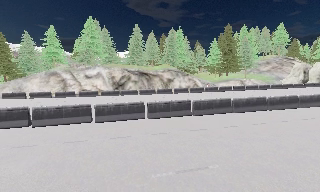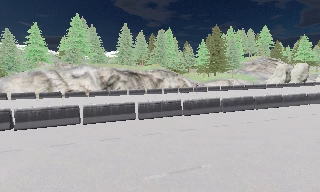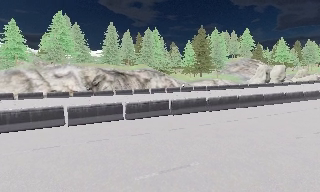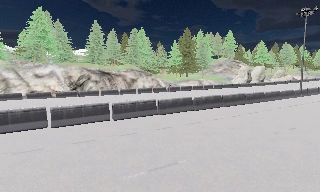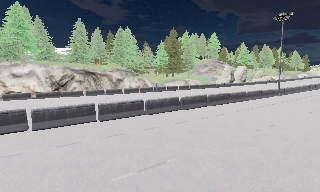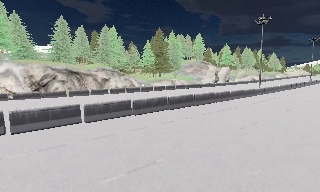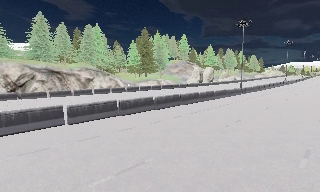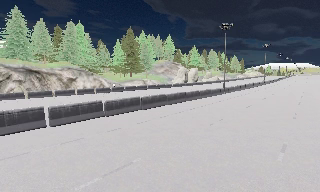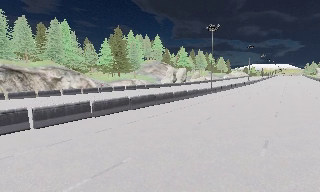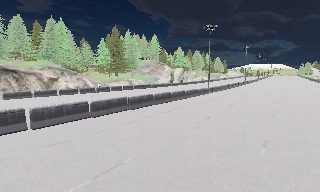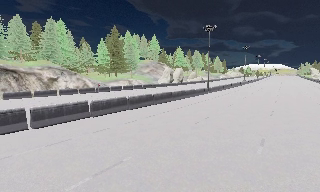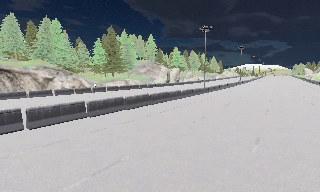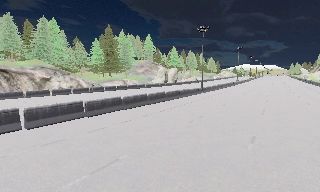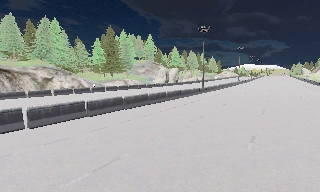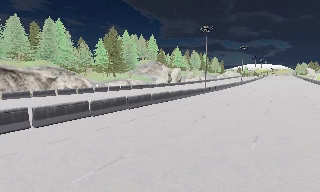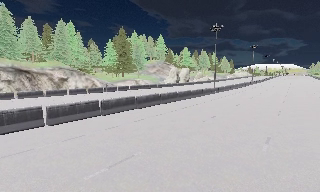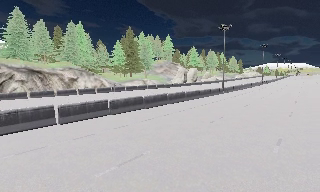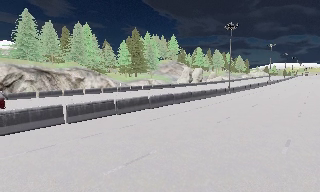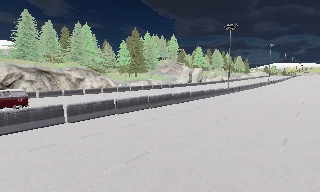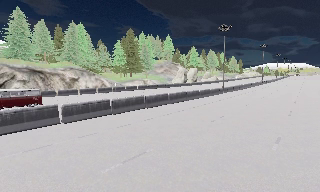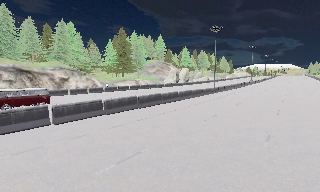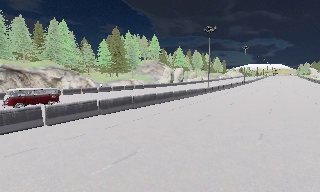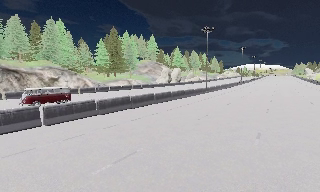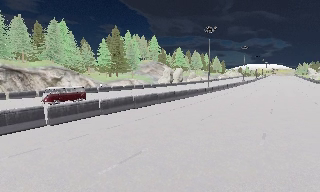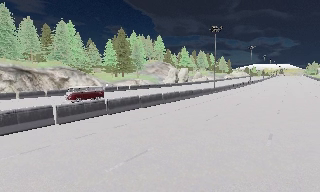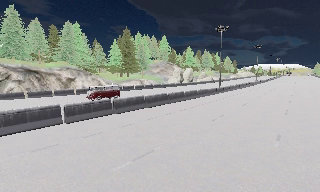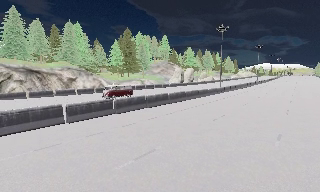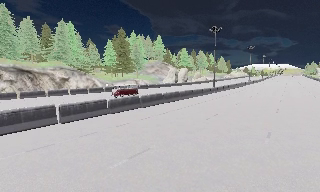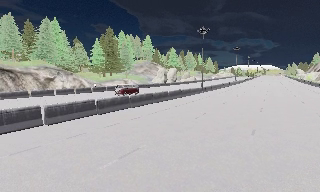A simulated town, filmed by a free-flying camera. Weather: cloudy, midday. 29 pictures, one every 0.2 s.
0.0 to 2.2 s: The scene slides to the left, as the camera pans about 40 degrees to its right. It travels to its left, about 0.5 m.
2.2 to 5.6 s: The camera travels backward and to its left, about 1 m, so what stands in front gets smaller.
The film runs backward here.
